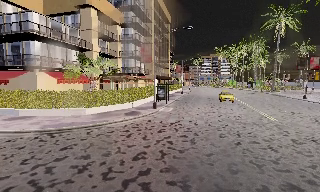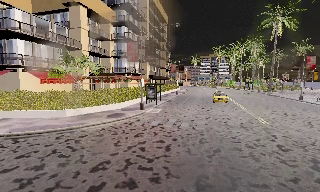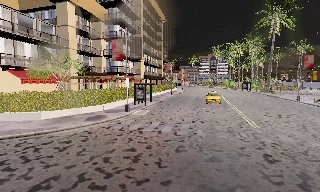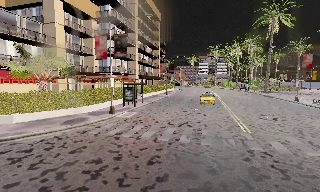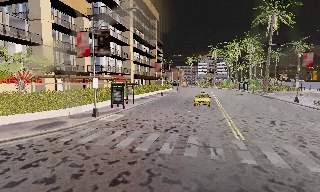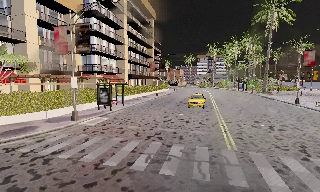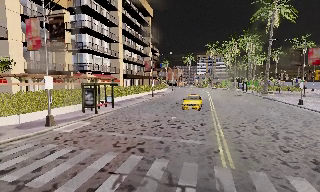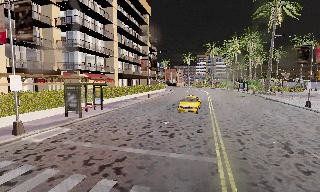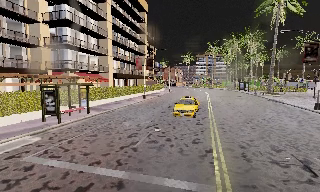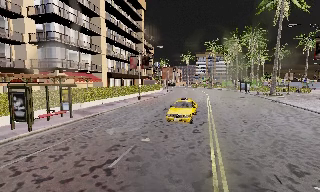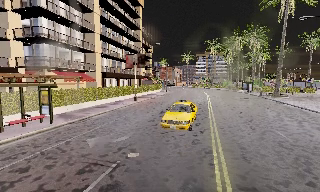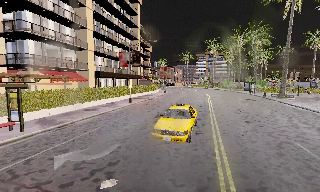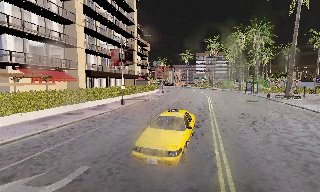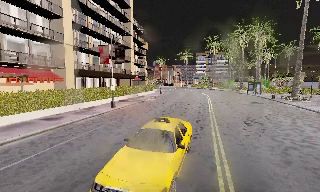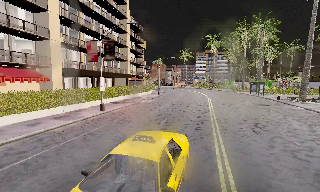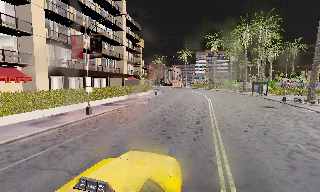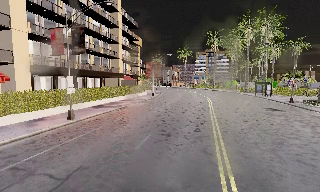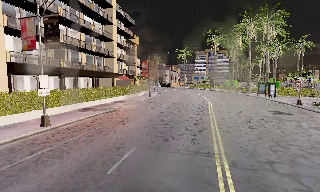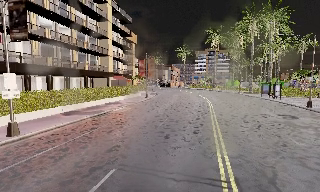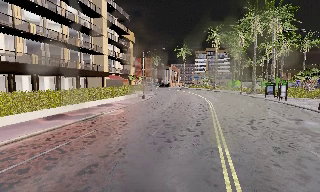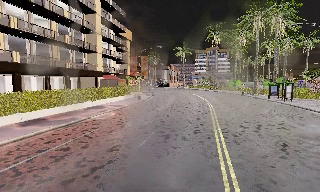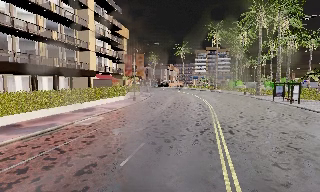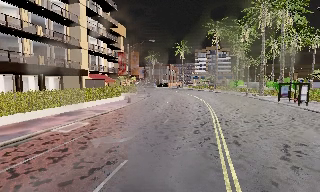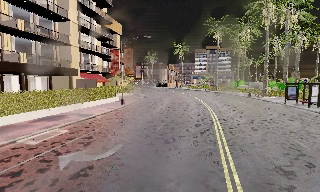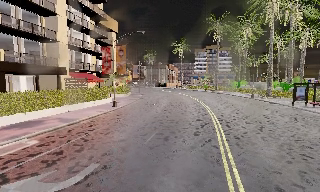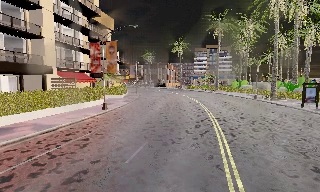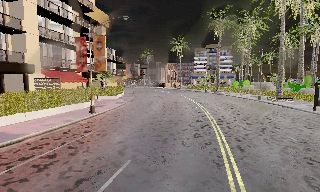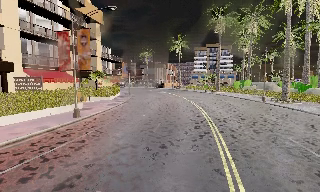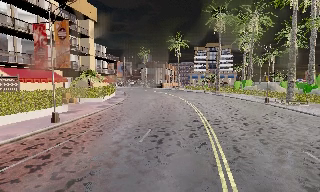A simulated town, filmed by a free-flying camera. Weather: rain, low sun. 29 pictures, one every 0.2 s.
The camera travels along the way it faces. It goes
forward.
0.0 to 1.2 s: The camera travels forward and to its right, about 9 m, so what stands in front looms larger.
1.2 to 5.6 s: The camera travels forward, about 40 m, so what stands in front looms larger.
The film runs backward here.
